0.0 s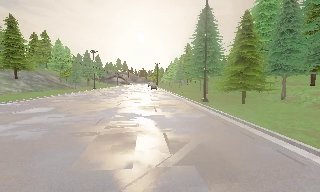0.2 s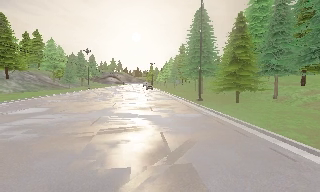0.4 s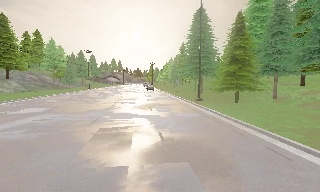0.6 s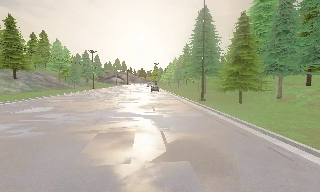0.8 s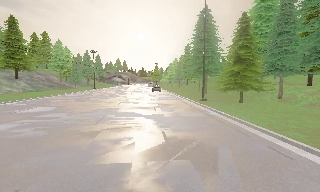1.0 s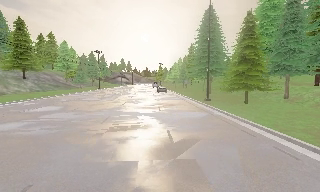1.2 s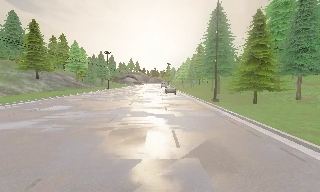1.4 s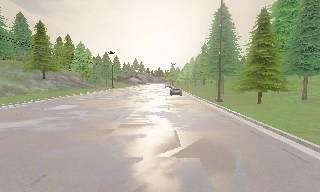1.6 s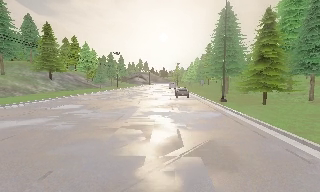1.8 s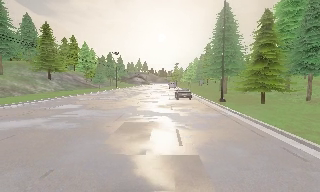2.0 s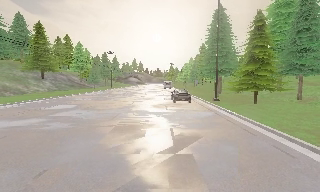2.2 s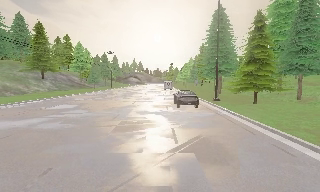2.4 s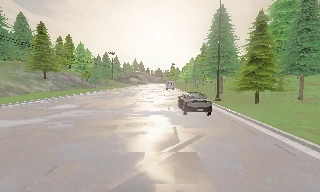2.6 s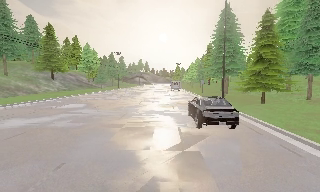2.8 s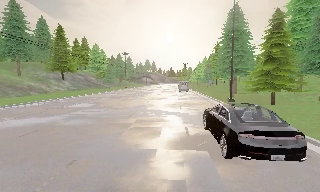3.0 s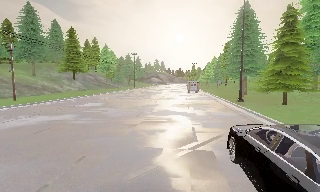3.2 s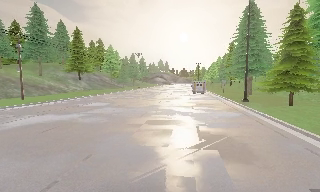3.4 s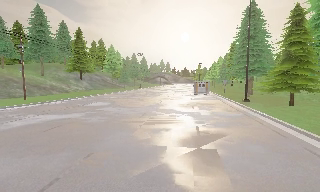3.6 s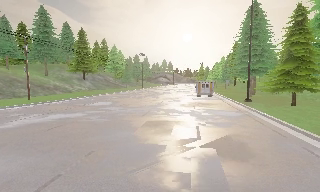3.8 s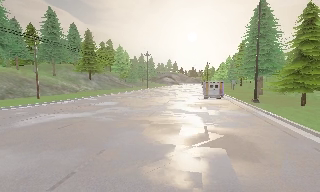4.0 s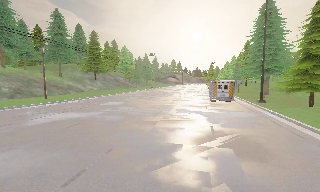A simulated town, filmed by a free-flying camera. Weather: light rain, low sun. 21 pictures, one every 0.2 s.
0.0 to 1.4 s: The camera travels backward, about 0.5 m, so what stands in front gets smaller.
1.4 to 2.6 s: The camera shifts only a little, or ends up much as it began.
2.6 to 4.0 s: The scene slides to the right, as the camera pans about 10 degrees to its left. It travels backward, about 0.5 m, so what stands in front gets smaller.
The film runs backward here.
